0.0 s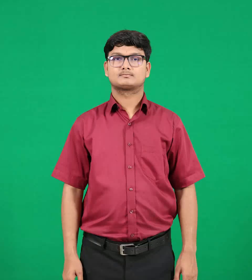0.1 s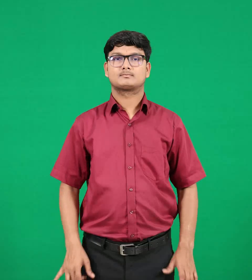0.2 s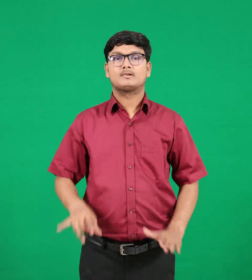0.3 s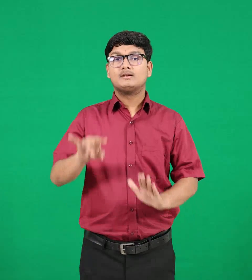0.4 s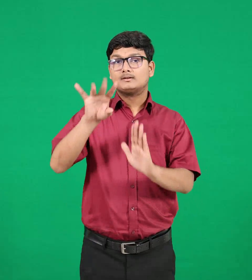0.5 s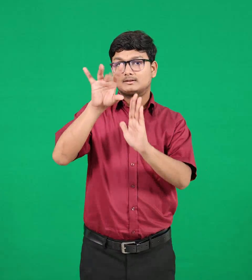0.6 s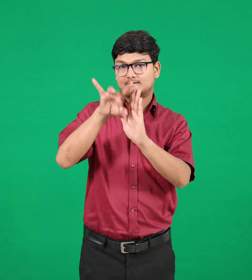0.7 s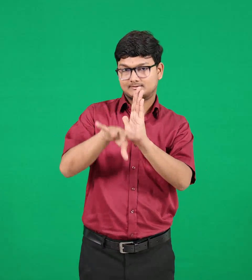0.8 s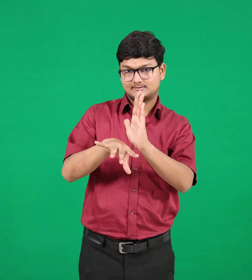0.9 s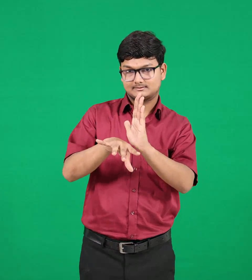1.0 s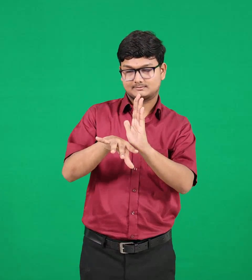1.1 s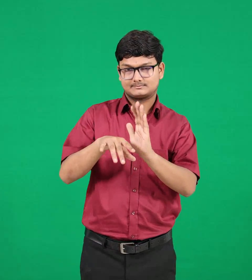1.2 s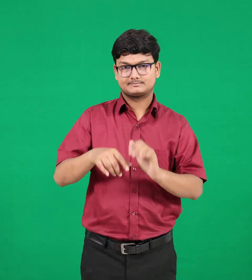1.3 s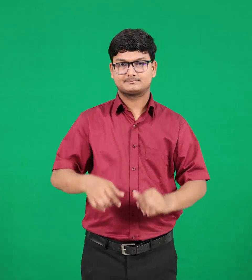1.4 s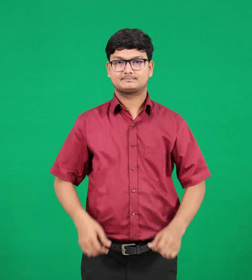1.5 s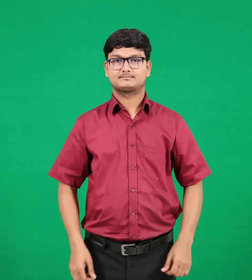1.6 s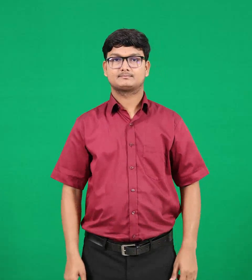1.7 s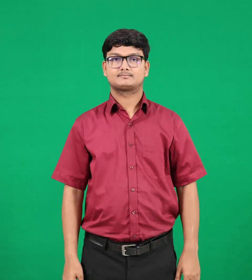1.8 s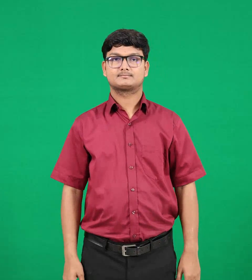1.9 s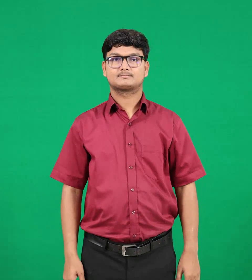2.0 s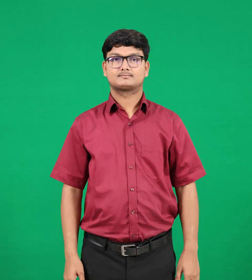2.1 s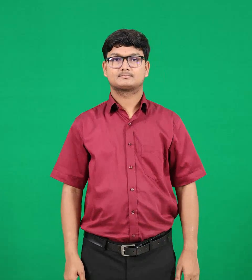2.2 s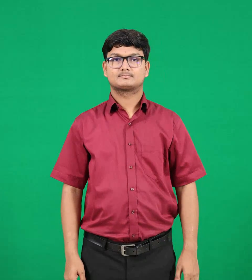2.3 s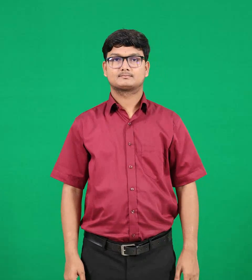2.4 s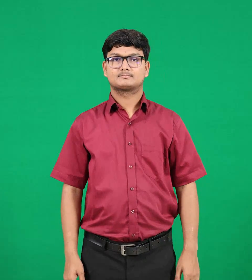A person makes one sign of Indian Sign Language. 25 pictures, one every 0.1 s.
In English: deep
